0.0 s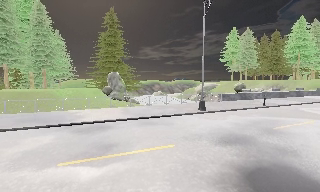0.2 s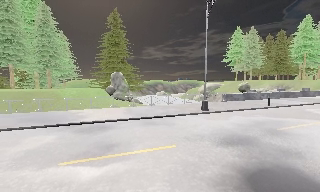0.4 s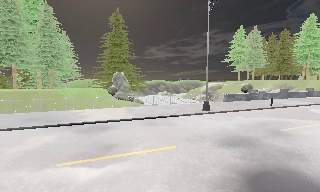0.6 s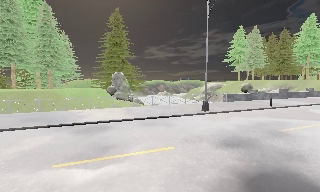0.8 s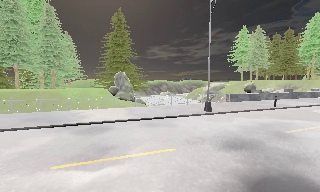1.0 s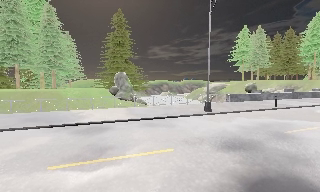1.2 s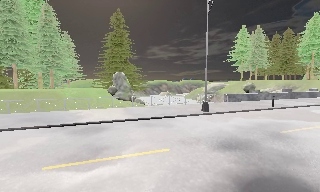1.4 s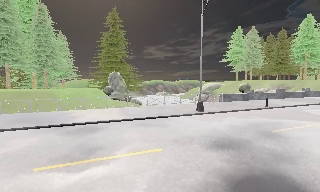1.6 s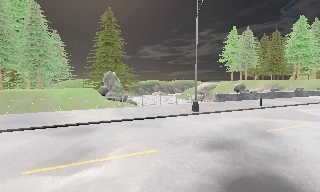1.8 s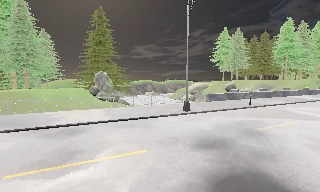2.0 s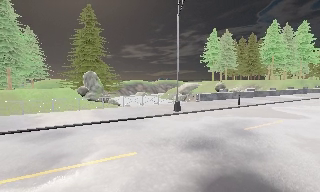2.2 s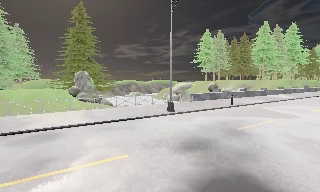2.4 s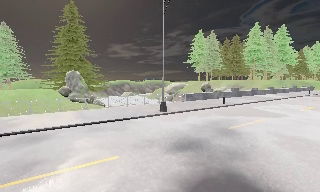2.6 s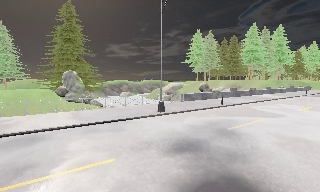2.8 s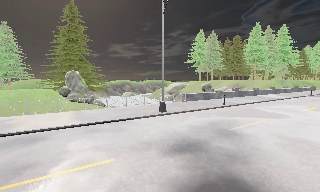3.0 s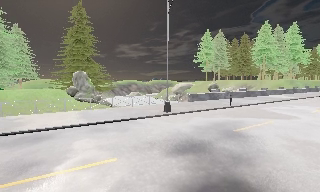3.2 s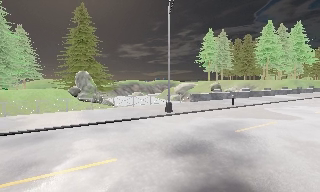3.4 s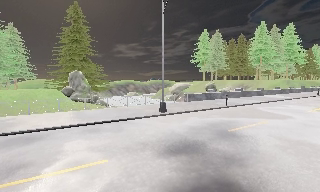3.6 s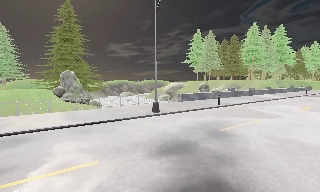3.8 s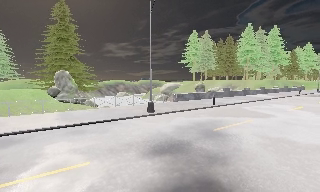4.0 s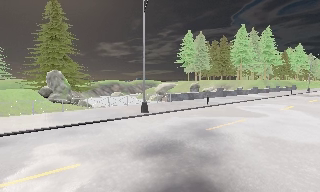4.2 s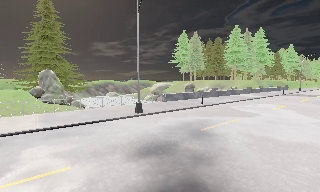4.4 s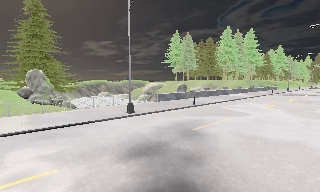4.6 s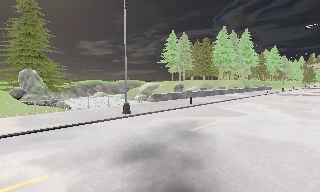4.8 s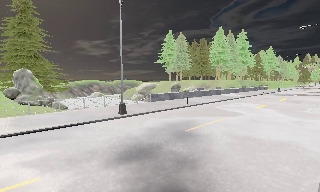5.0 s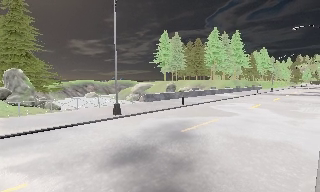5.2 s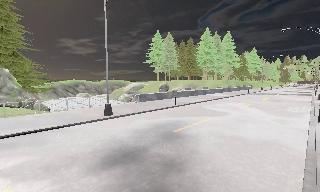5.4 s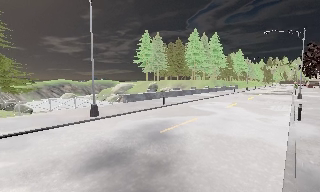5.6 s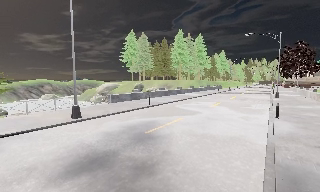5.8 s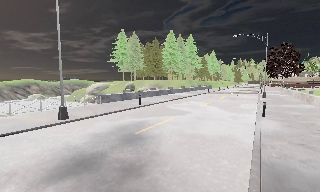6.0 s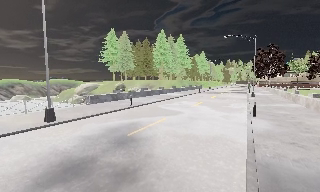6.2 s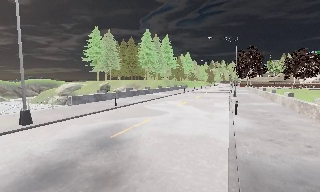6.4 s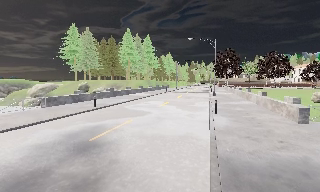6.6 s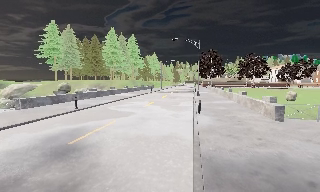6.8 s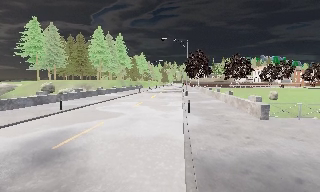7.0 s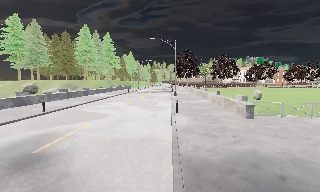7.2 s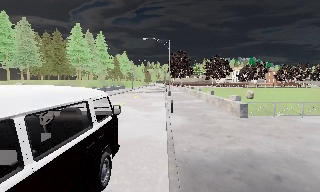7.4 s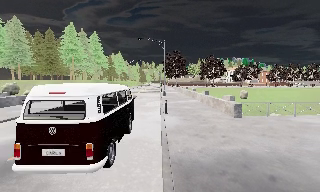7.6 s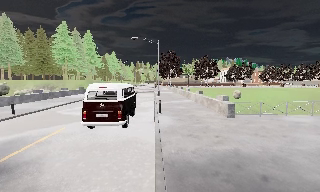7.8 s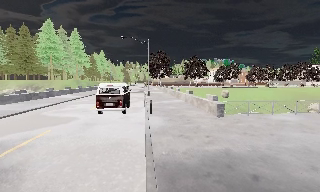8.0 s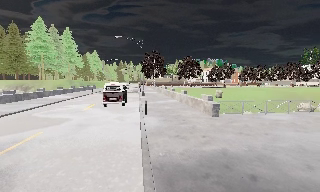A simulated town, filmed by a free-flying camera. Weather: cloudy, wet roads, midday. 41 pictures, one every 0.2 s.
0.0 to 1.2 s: The camera shifts only a little, or ends up much as it began.
1.2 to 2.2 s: The scene slides to the left, as the camera pans about 10 degrees to its right.
2.2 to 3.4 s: The camera shifts only a little, or ends up much as it began.
3.4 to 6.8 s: The scene slides to the left, as the camera pans about 50 degrees to its right. It travels forward and to its right, about 1.5 m.
6.8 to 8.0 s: The camera swings to its right by about 15 degrees, and the scene slides to the left. It travels forward, about 0.5 m, so what stands in front looms larger.
The film runs forward here.
